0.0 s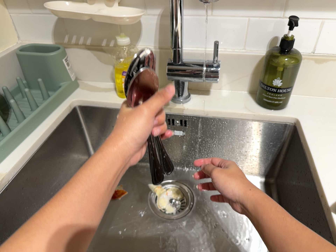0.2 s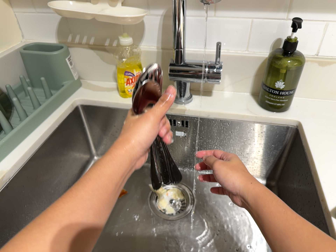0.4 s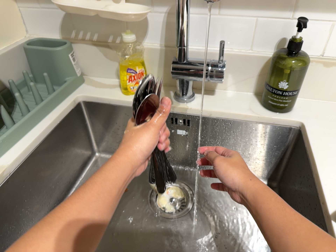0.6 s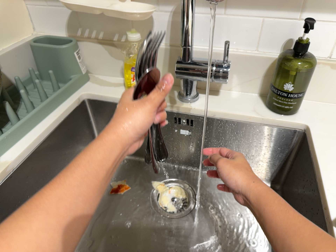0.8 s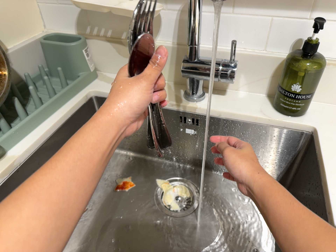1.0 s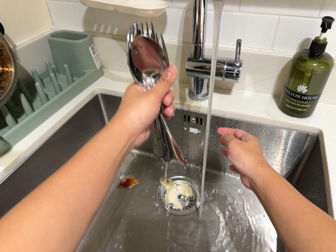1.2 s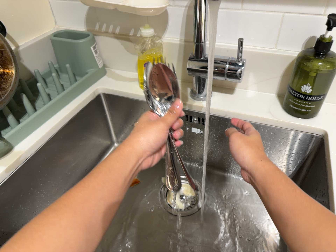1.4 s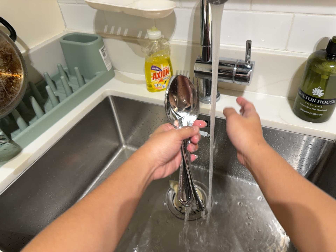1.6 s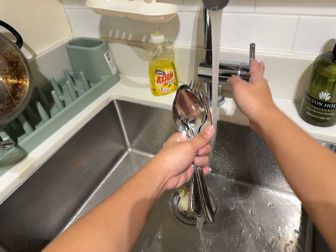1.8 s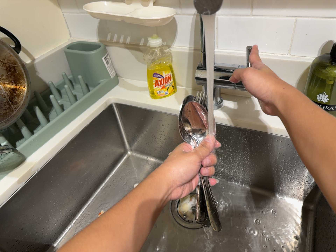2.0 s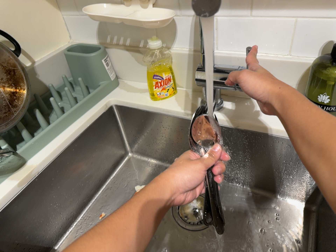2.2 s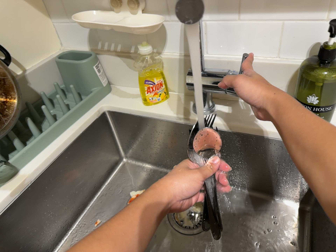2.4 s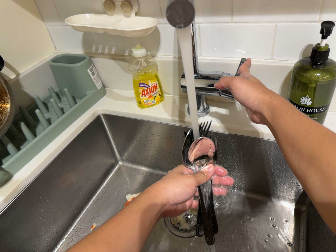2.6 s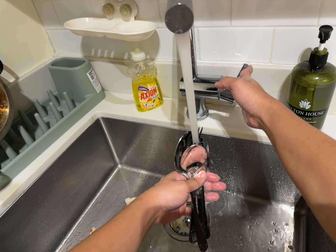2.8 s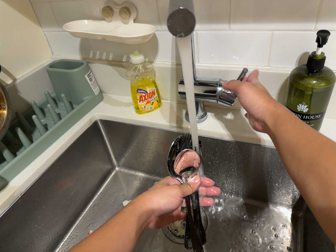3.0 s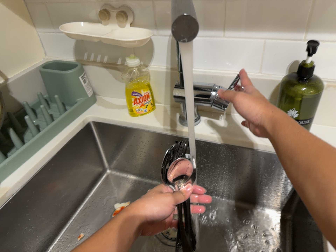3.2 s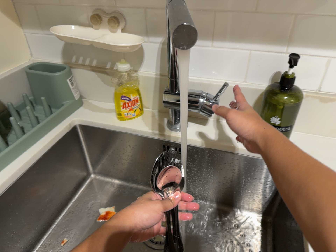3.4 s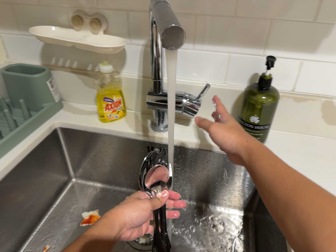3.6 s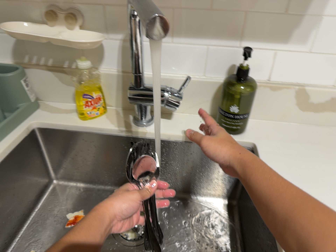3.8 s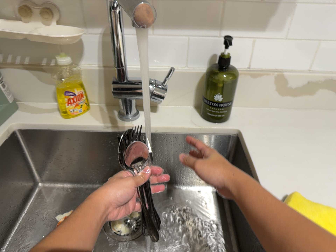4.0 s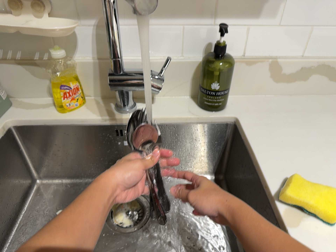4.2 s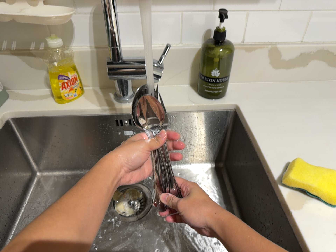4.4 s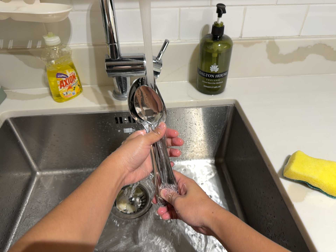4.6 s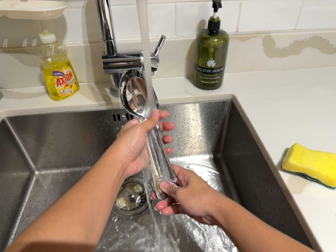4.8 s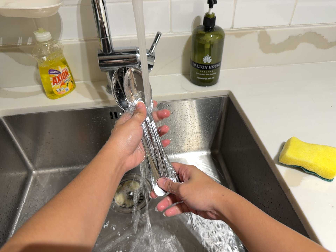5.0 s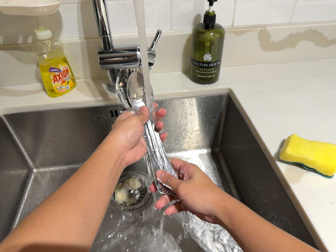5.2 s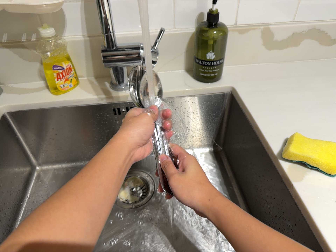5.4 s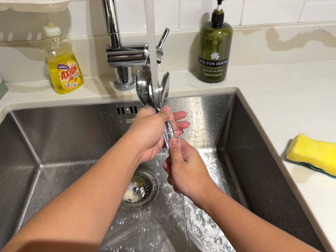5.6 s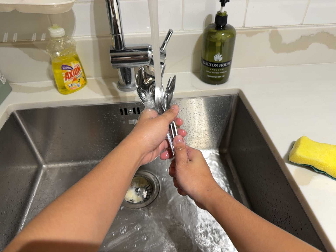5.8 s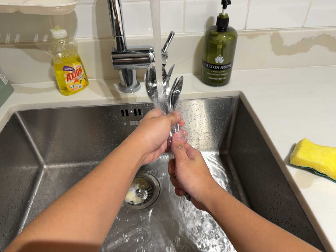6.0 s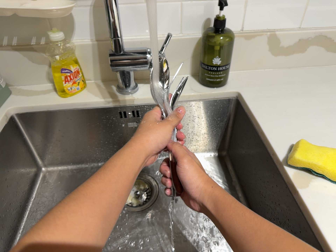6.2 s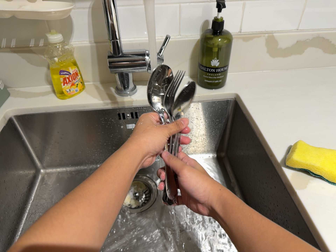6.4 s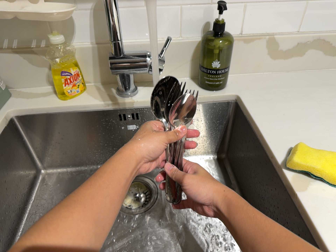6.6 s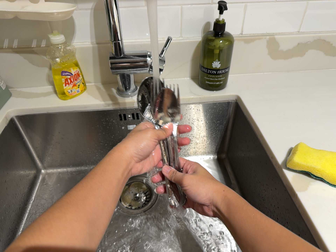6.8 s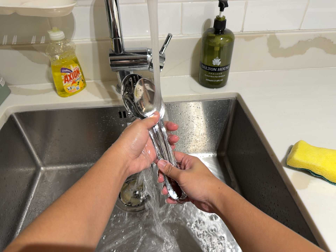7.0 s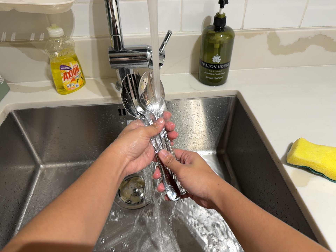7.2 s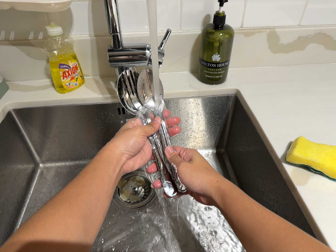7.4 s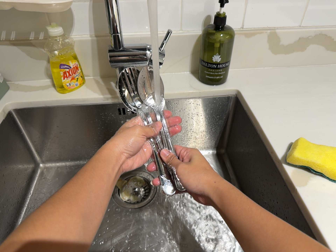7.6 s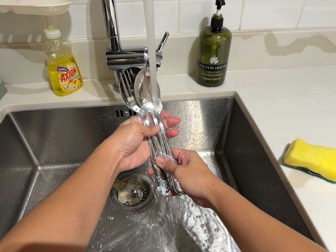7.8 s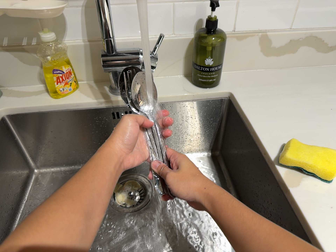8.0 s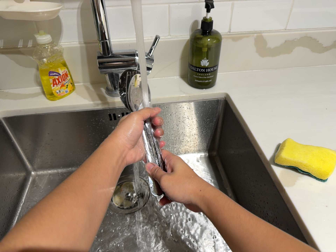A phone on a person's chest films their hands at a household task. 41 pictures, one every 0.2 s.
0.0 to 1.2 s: The camera travels to its right, about 6 cm.
1.2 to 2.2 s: The camera shifts only a little, or ends up much as it began.
2.2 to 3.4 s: The camera swings to its right by about 15 degrees, and the scene slides to the left.
3.4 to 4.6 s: The camera pans to its right by about 15 degrees. It travels to its left, about 8 cm. It rolls about its line of sight by about 15 degrees, and the scene rotates counterclockwise.
4.6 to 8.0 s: The camera keeps its place and its aim.
The film runs backward here.
